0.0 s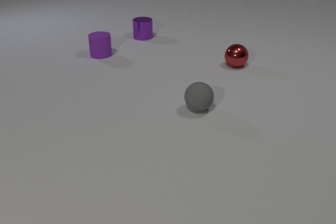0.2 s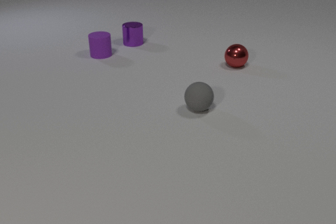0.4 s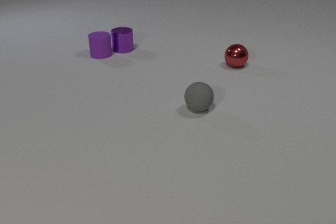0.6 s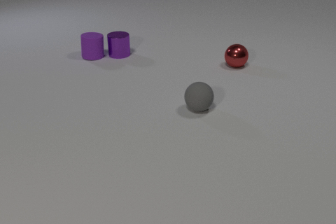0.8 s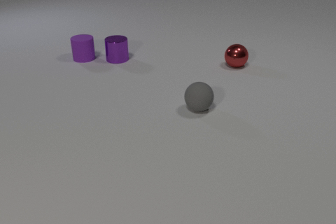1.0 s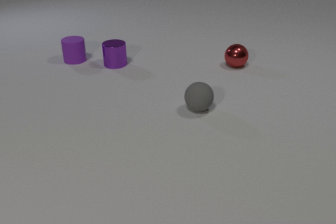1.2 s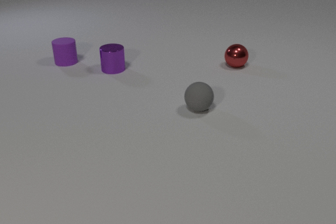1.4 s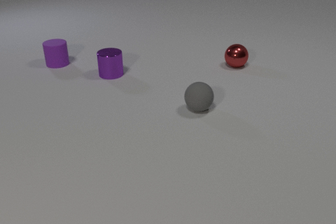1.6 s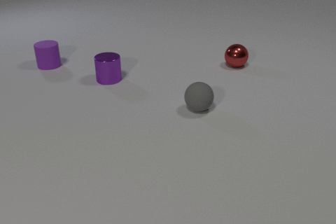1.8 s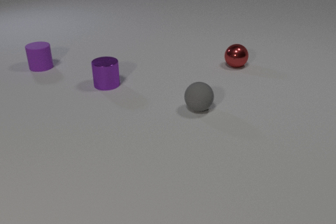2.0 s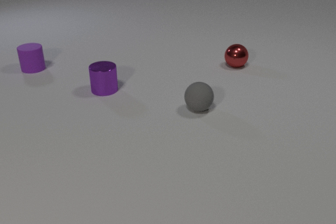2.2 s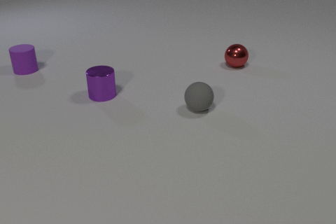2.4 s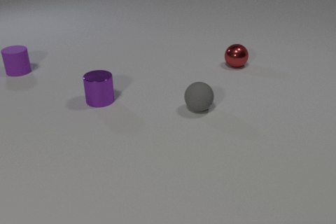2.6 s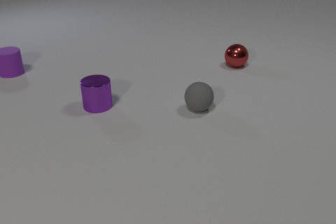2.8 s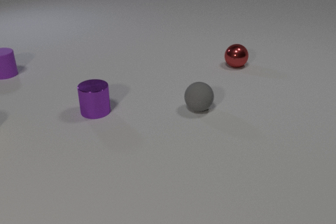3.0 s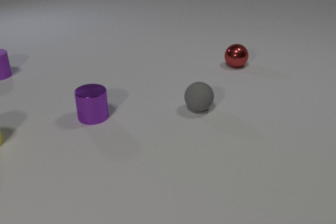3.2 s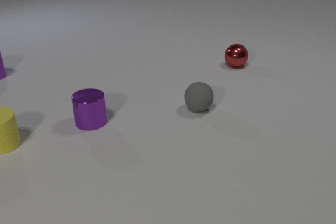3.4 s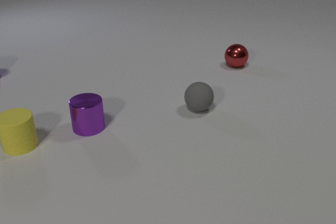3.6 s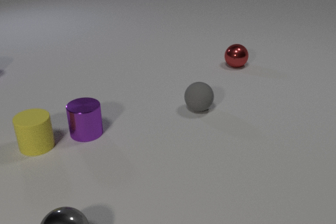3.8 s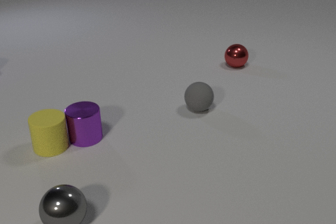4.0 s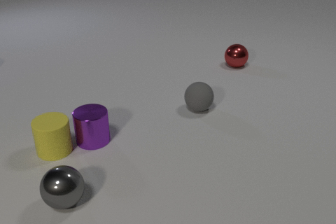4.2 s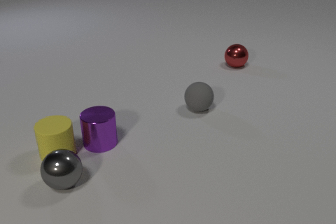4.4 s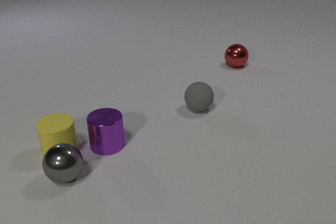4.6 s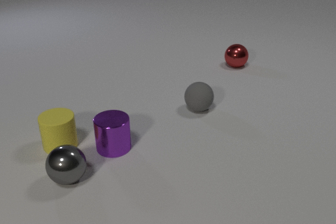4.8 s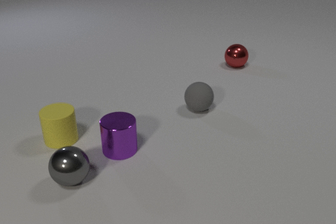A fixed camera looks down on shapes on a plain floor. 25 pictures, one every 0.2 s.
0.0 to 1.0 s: The purple metal cylinder slides toward the camera. The purple rubber cylinder slides to the left. The purple metal cylinder and the purple rubber cylinder collide.
1.0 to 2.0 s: The purple metal cylinder slides toward the camera. The purple rubber cylinder slides to the left.
2.0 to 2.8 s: The purple metal cylinder slides toward the camera. The purple rubber cylinder slides to the left.
2.8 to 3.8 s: The purple metal cylinder slides toward the camera. The purple rubber cylinder slides to the left, leaves at the left edge. The yellow rubber cylinder comes in at the left edge, slides to the right and toward the camera. The gray metal sphere comes in at the bottom edge, rolls away from the camera. The purple metal cylinder and the yellow rubber cylinder collide.
3.8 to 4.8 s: The purple metal cylinder slides to the right and toward the camera. The yellow rubber cylinder slides away from the camera and to the right. The gray metal sphere rolls away from the camera. The yellow rubber cylinder and the gray metal sphere collide.
How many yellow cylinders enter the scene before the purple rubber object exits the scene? 1.
What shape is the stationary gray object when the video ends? sphere.
What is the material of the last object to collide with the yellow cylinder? metal.
